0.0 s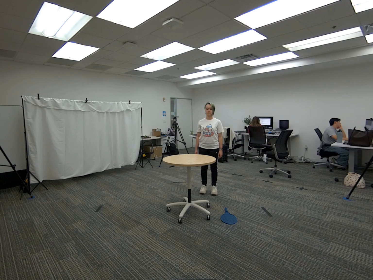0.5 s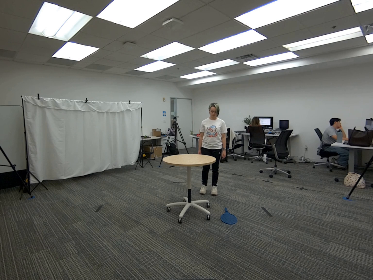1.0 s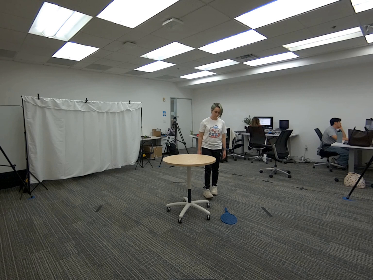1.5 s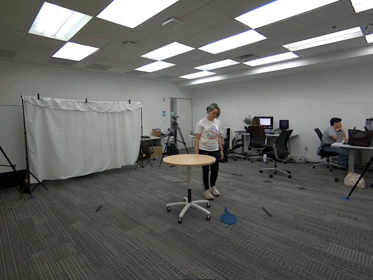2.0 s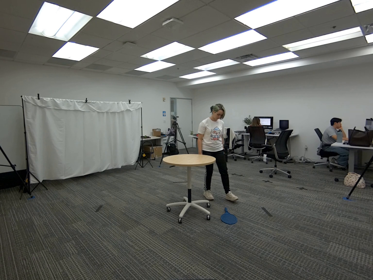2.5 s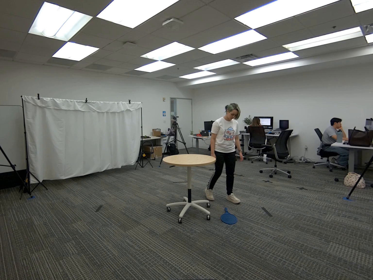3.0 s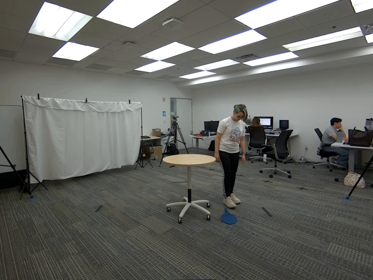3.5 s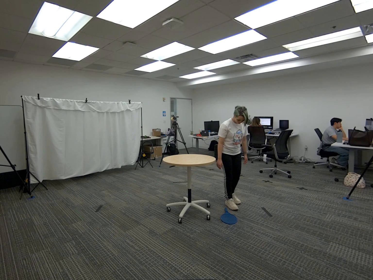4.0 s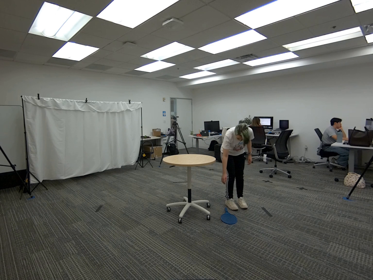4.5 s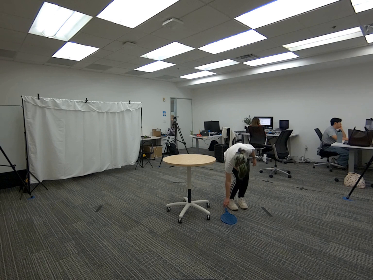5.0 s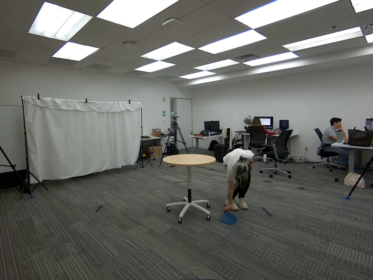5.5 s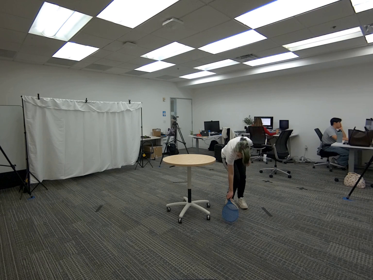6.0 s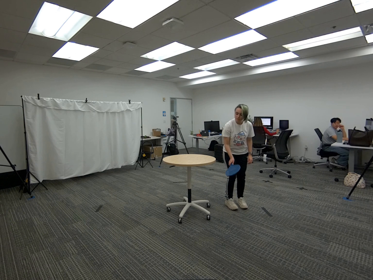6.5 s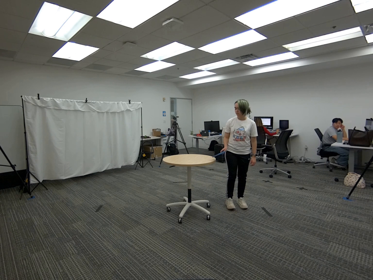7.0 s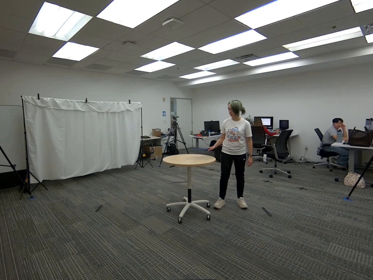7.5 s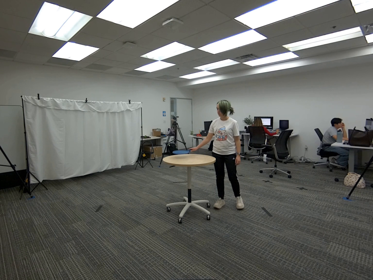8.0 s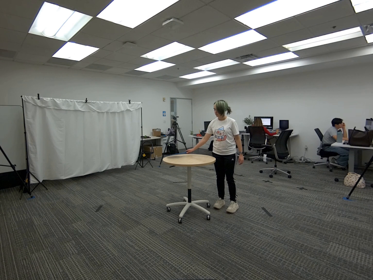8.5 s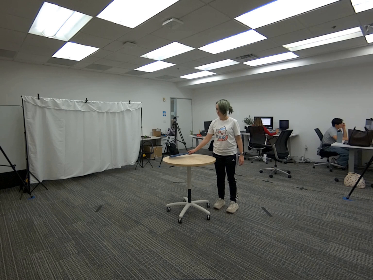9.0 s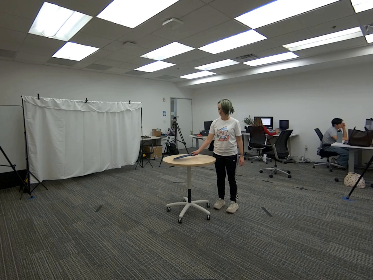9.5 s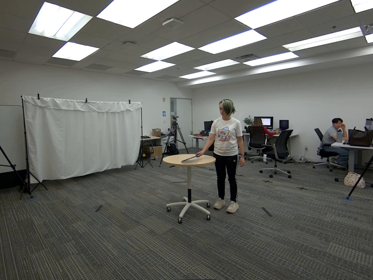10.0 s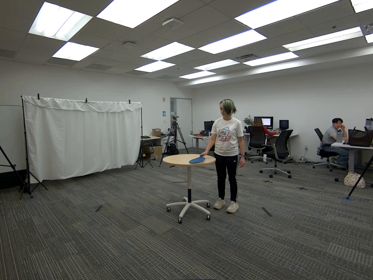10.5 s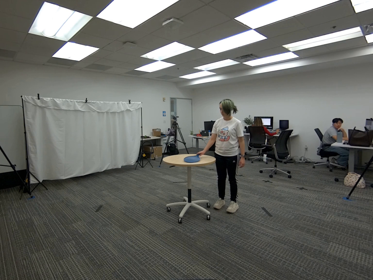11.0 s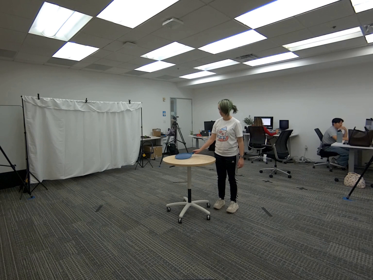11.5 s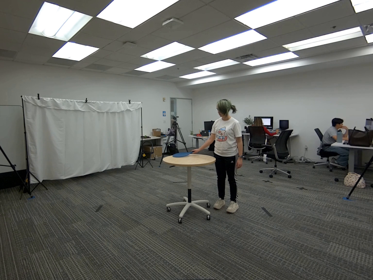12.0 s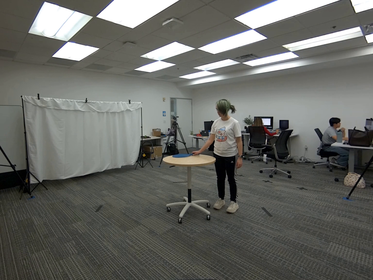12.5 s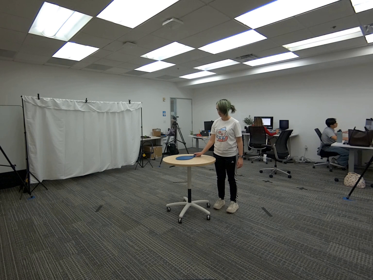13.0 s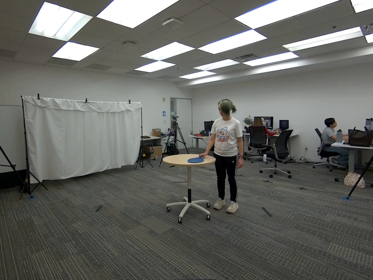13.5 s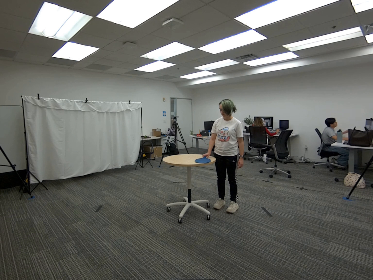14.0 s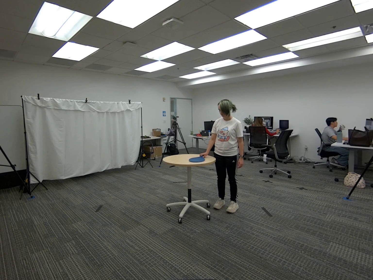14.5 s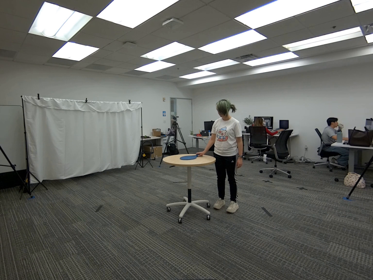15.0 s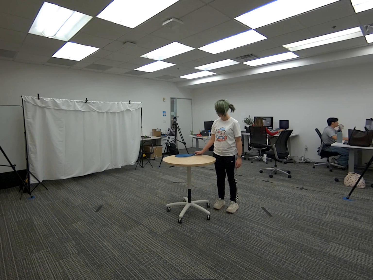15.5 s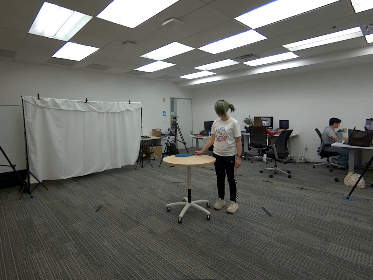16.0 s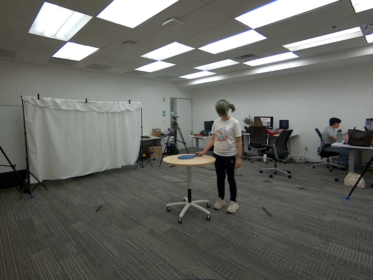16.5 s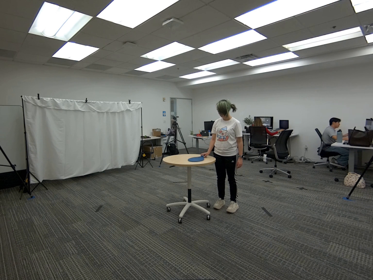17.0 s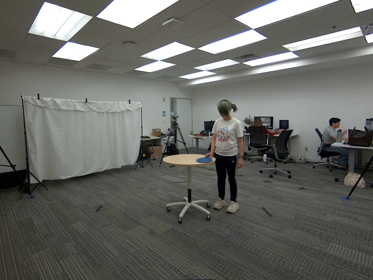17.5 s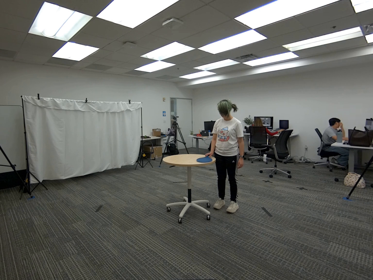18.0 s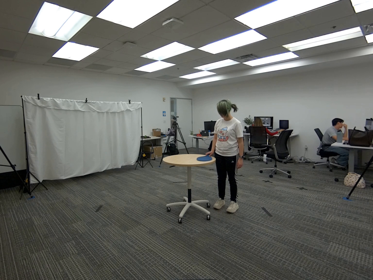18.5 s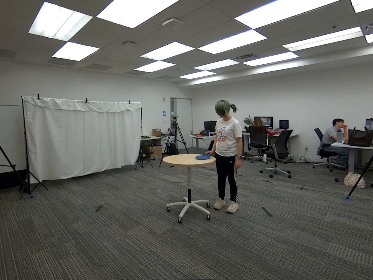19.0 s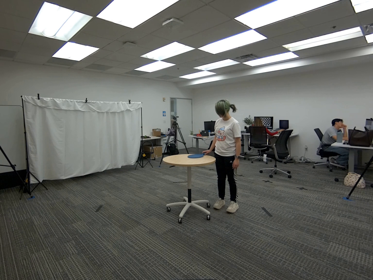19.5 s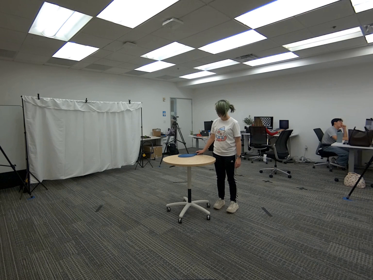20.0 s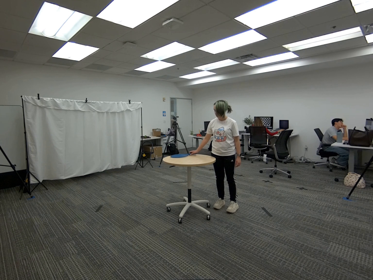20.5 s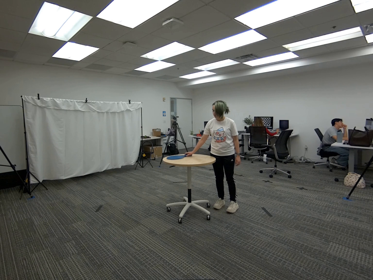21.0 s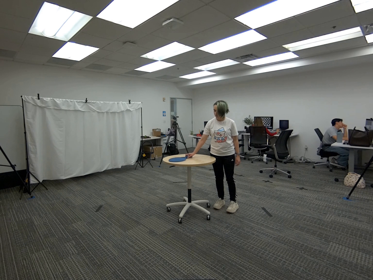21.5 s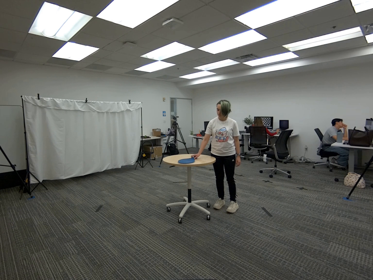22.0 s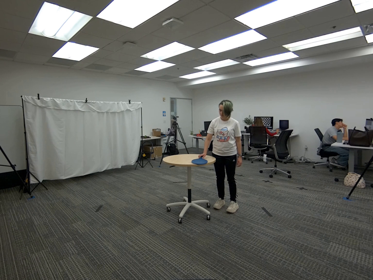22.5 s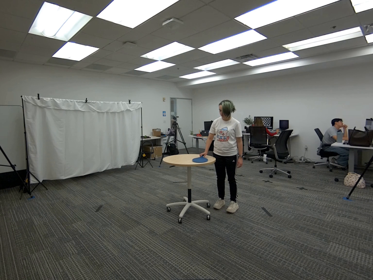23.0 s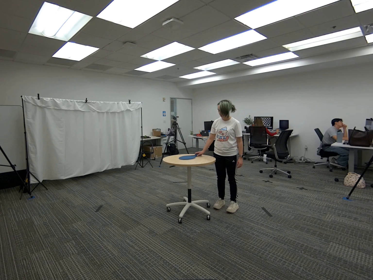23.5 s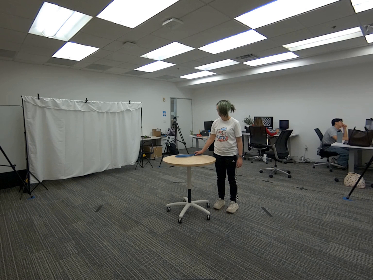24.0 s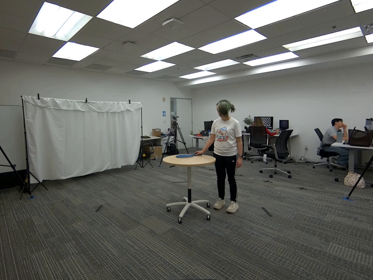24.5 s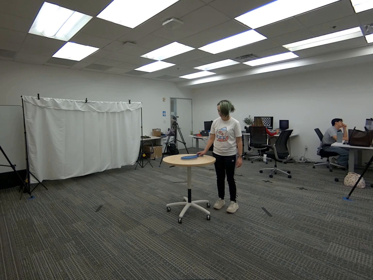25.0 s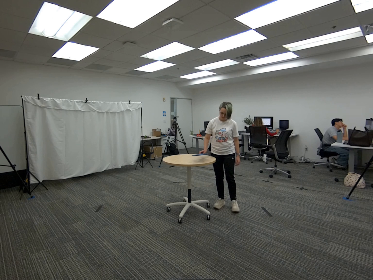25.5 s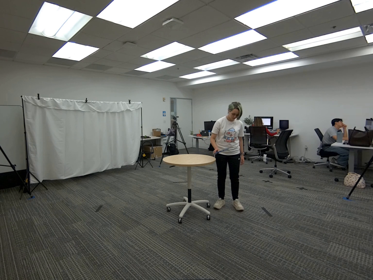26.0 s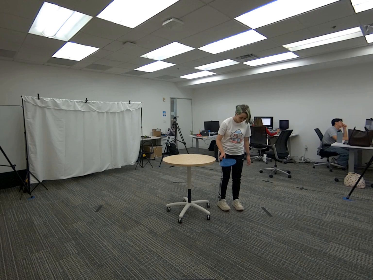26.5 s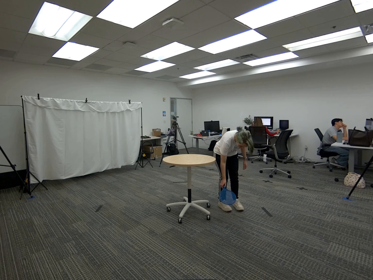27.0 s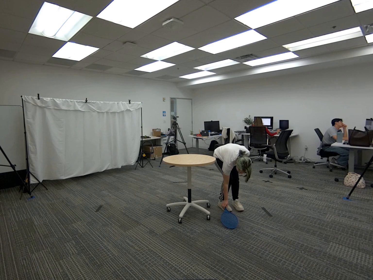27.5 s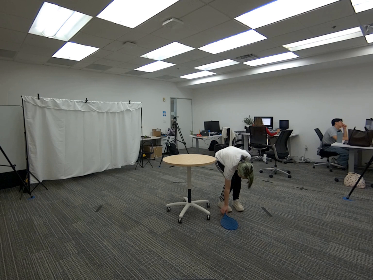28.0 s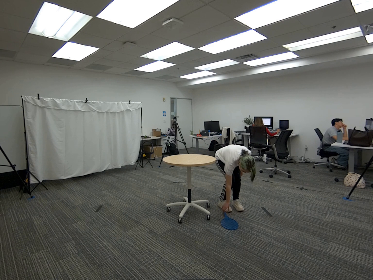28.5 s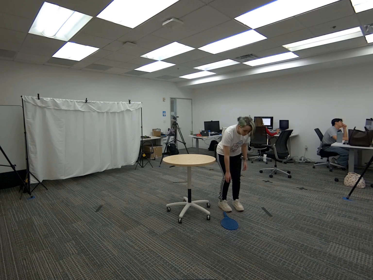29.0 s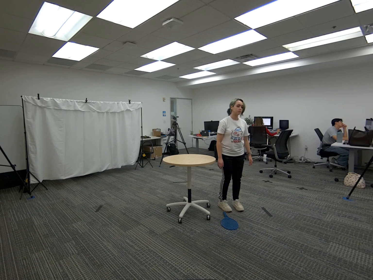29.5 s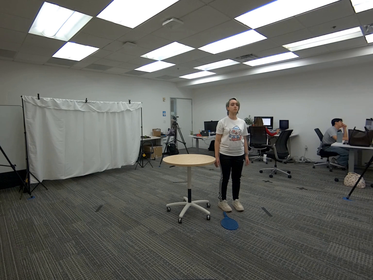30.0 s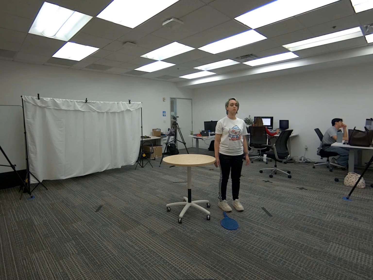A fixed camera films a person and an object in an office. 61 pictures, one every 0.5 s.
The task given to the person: Walk to the tennis racket on the ground and pick it up. Walk to the round table and, while holding the racket, glide it back and forth across the surface of the table. When you are finished, place the tennis racket back on the ground.
